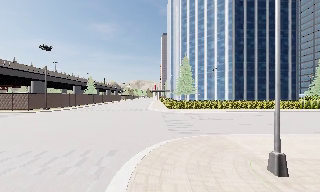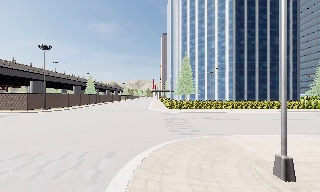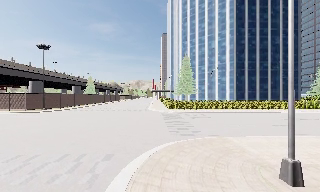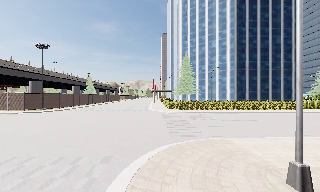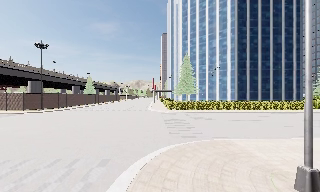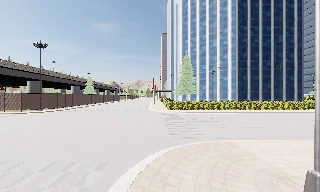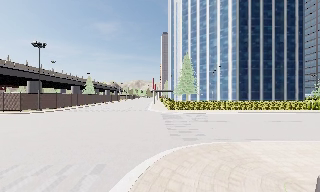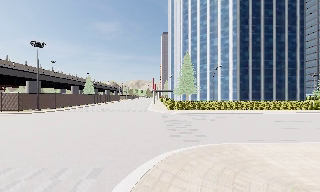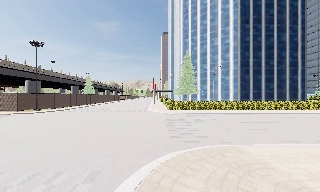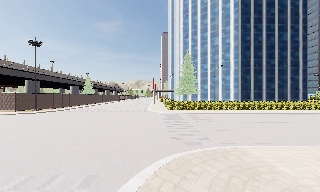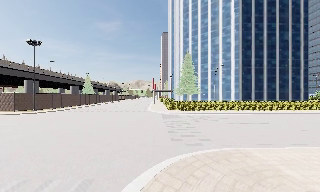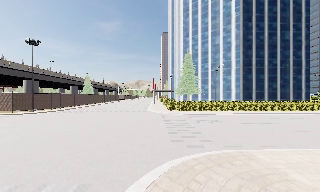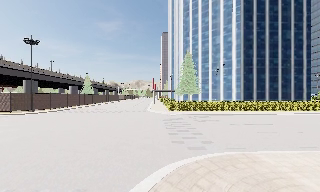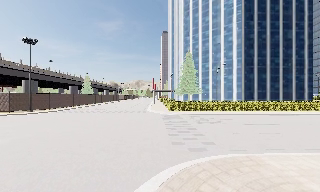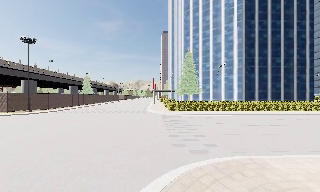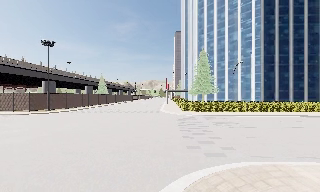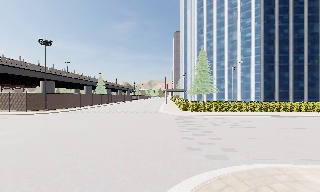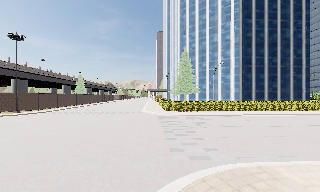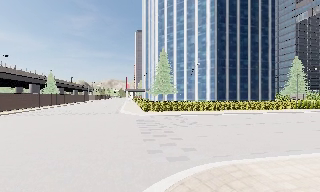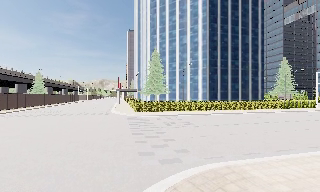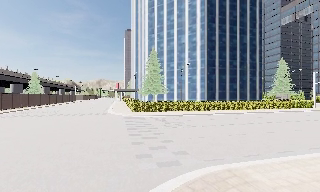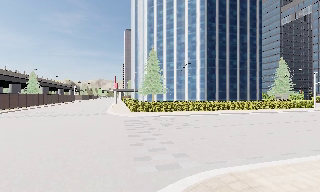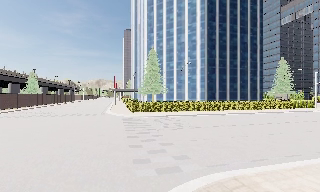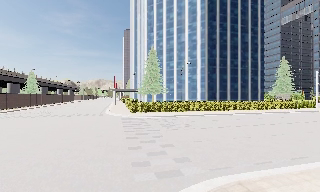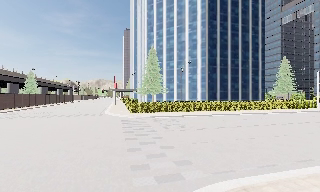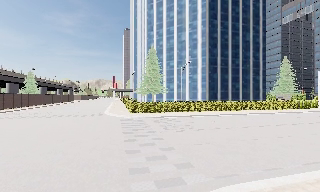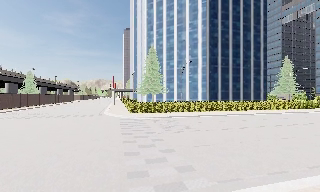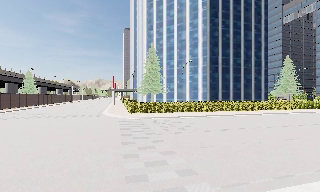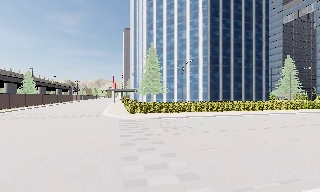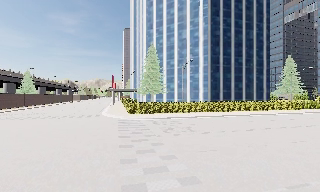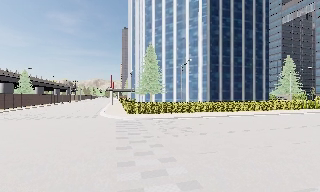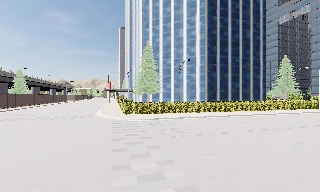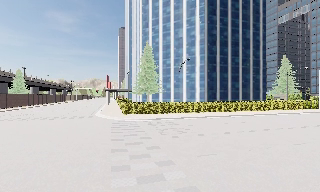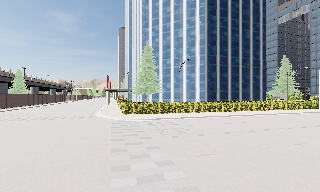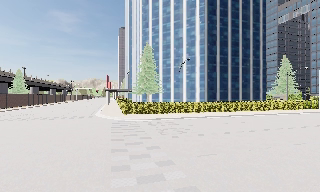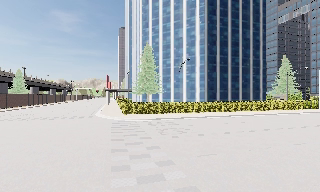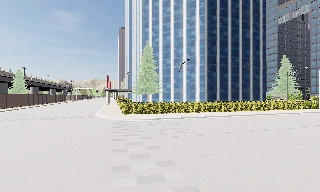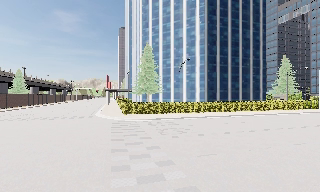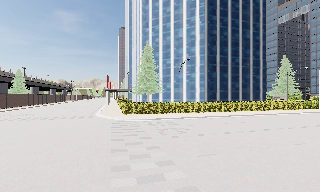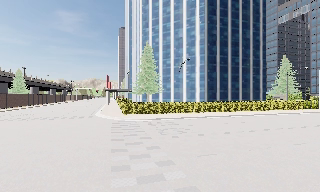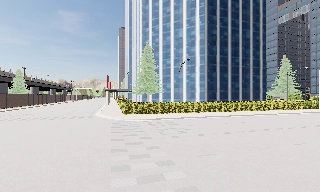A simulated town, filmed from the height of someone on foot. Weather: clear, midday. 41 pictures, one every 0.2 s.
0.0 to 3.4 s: The camera travels forward, about 4.5 m, so what stands in front looms larger.
3.4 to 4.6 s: The scene slides to the left, as the camera pans about 10 degrees to its right. It travels forward, about 1.5 m, so what stands in front looms larger.
4.6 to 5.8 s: The camera travels forward, about 1.5 m, so what stands in front looms larger.
5.8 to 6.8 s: The camera travels forward, about 0.5 m, so what stands in front looms larger. It loses speed.
6.8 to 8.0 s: The camera keeps its place and its aim.
The film runs forward here.
